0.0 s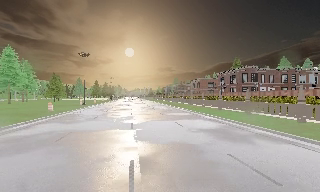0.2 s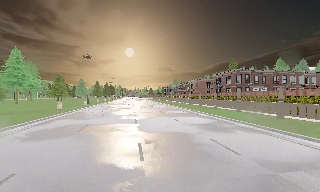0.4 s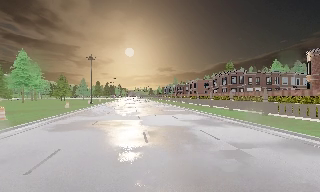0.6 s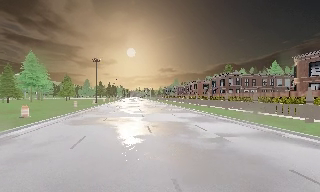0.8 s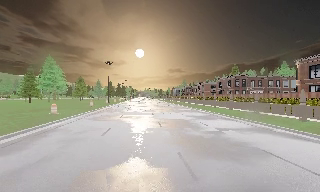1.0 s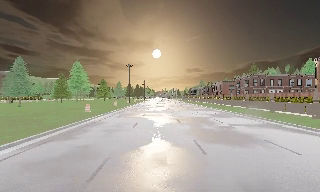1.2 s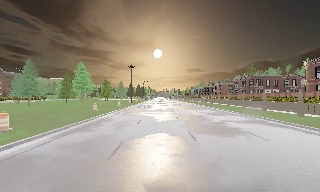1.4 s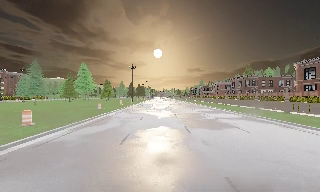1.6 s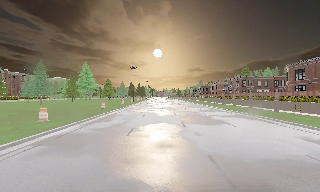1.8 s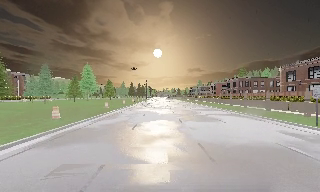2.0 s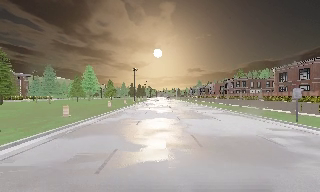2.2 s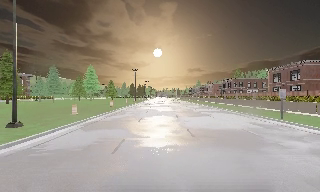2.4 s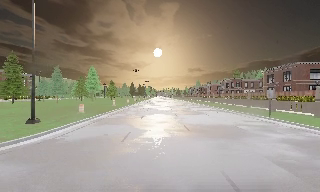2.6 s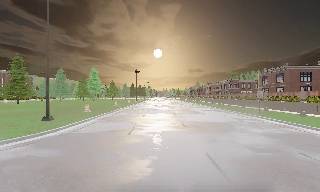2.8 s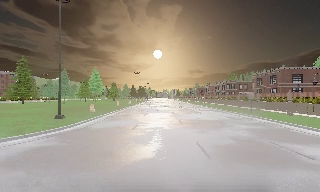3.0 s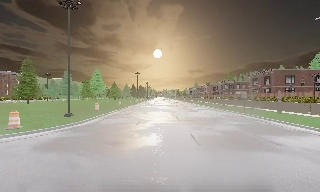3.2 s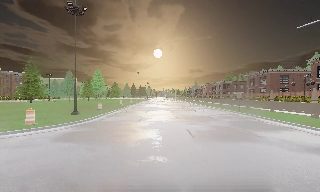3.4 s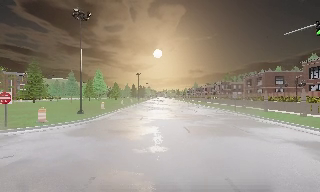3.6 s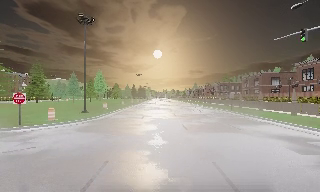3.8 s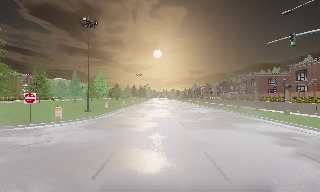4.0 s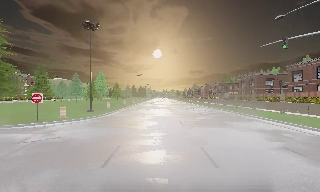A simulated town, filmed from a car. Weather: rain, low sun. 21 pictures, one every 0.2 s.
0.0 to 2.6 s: The camera travels backward, about 25 m, so what stands in front gets smaller.
2.6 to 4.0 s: The camera travels backward, about 8 m, so what stands in front gets smaller. It loses speed.
The film runs backward here.
